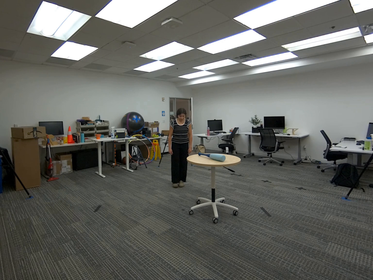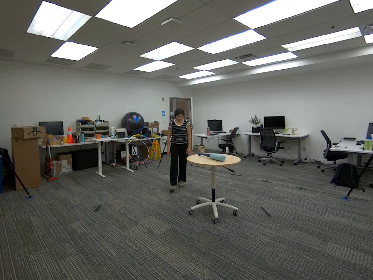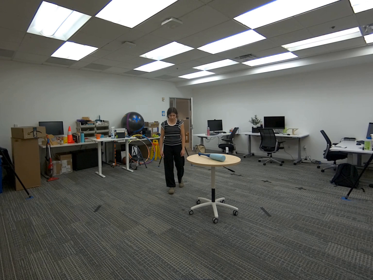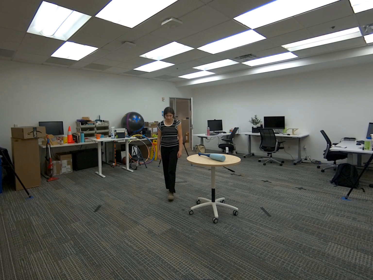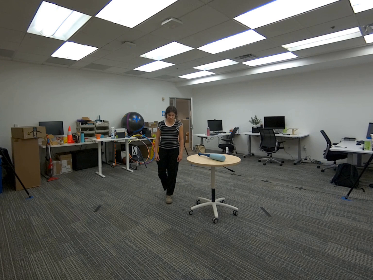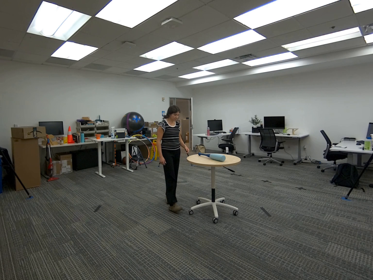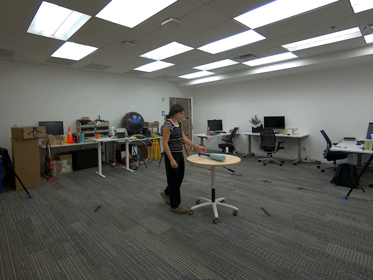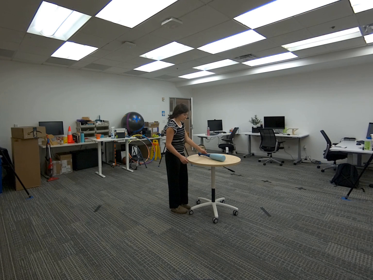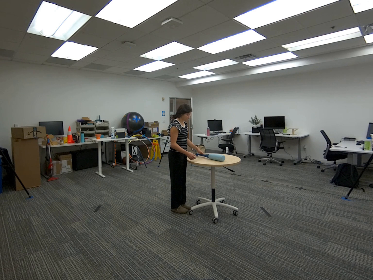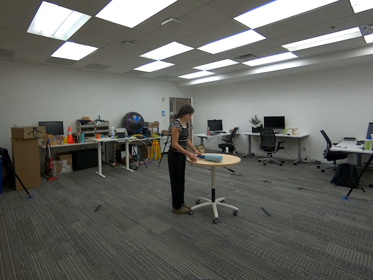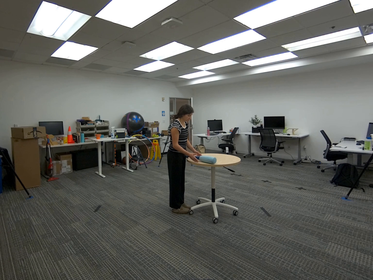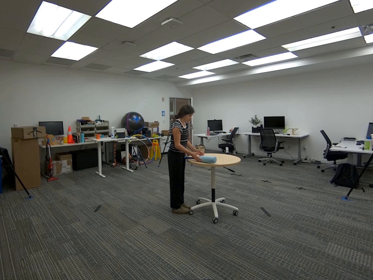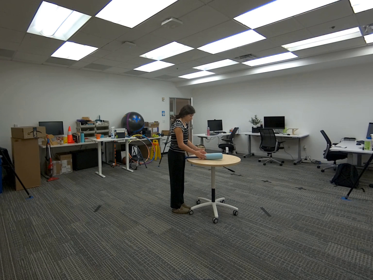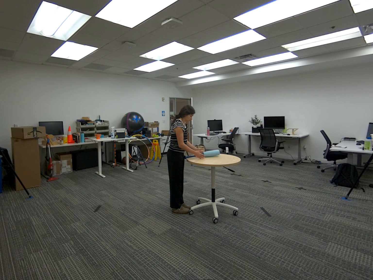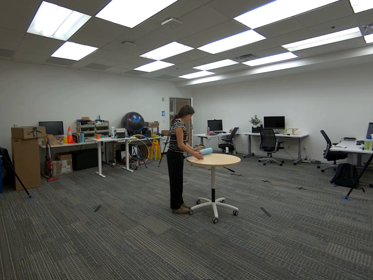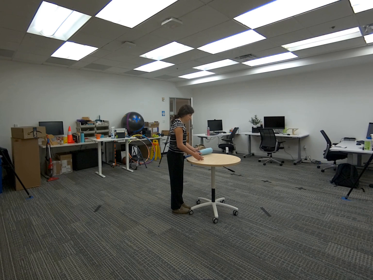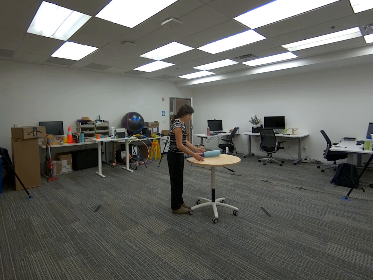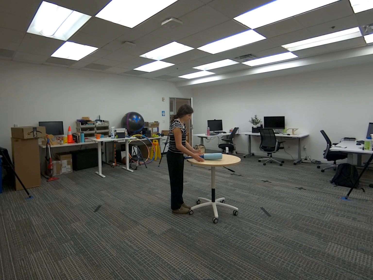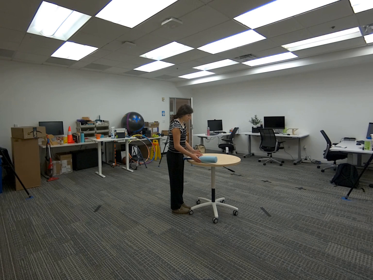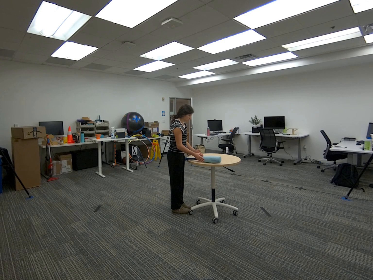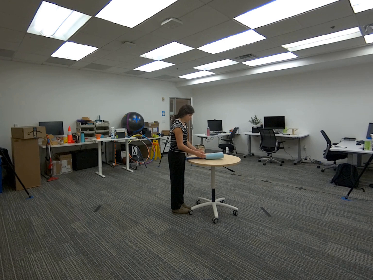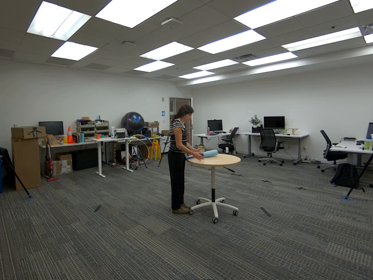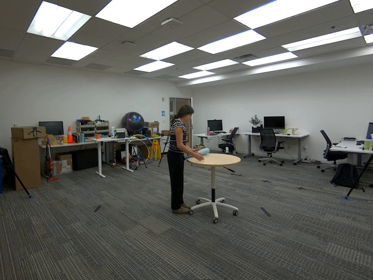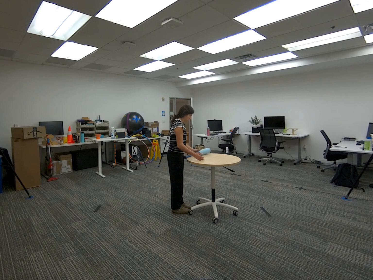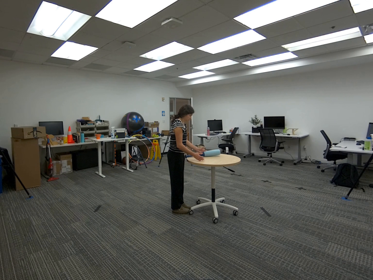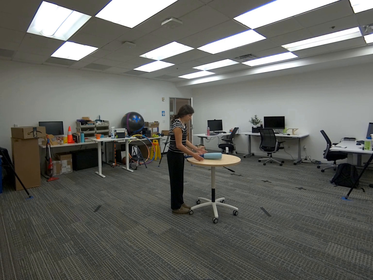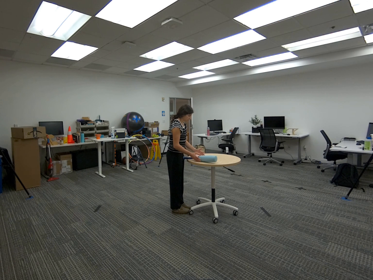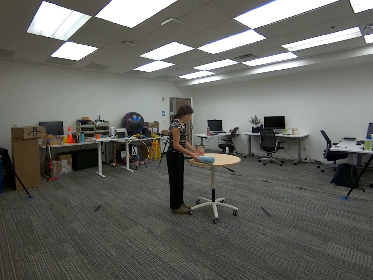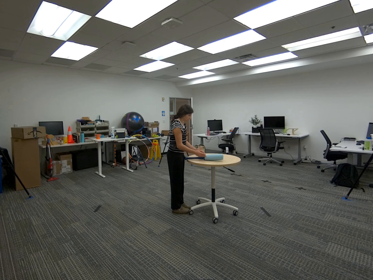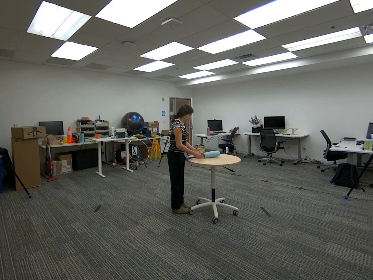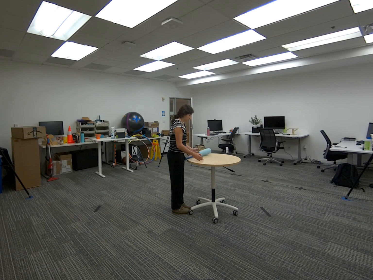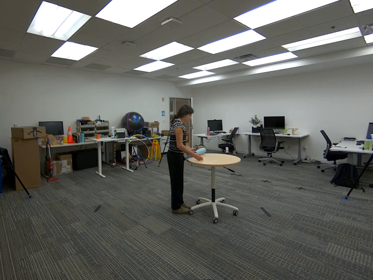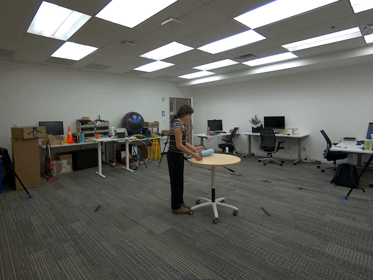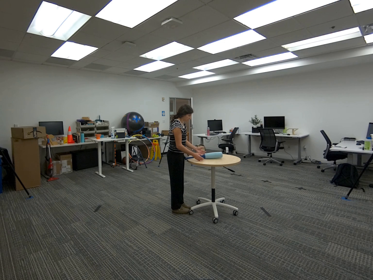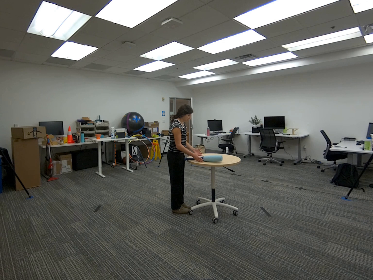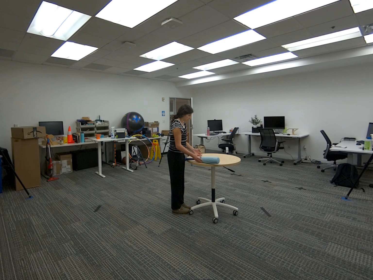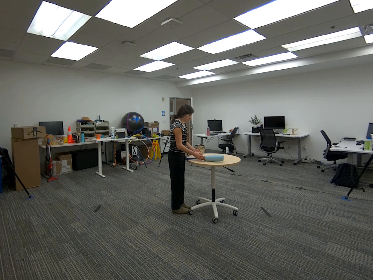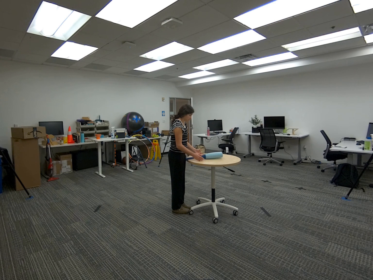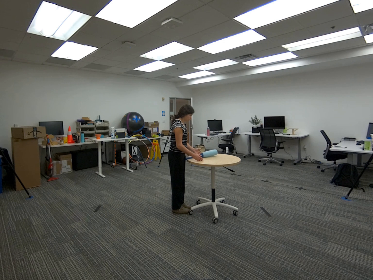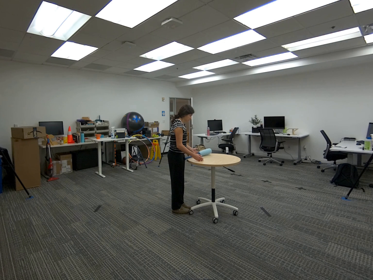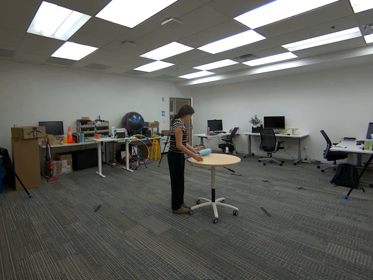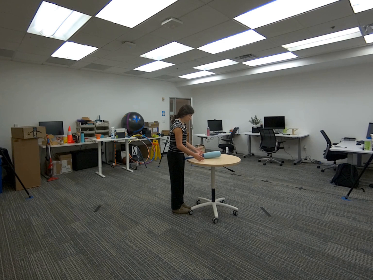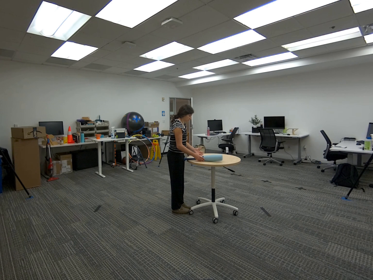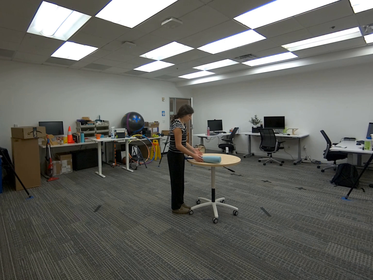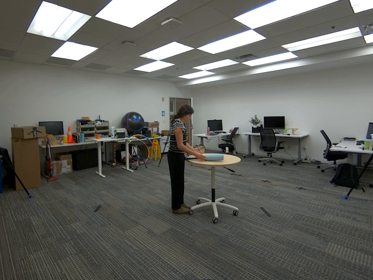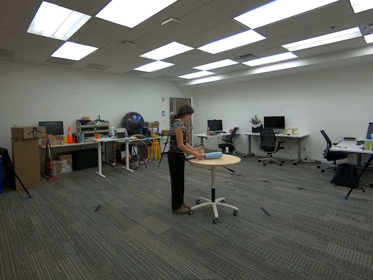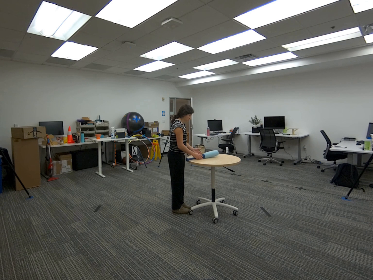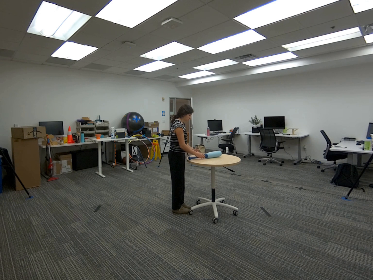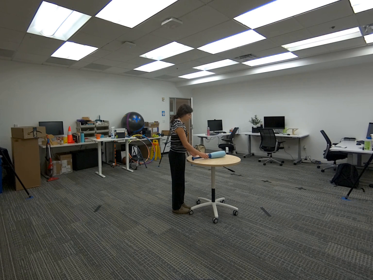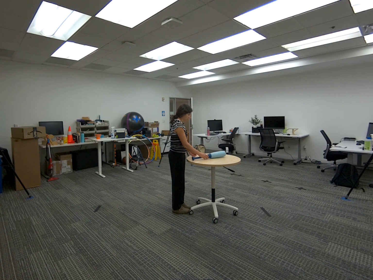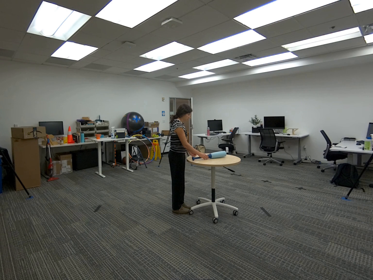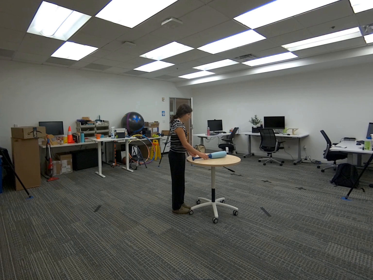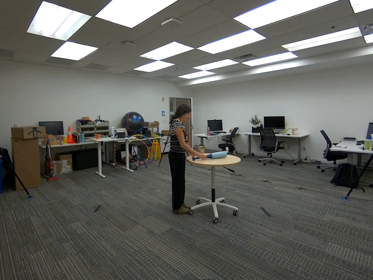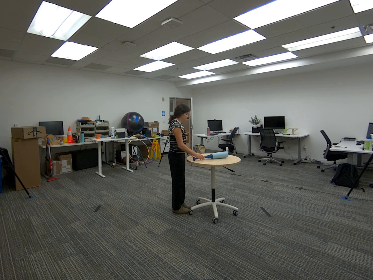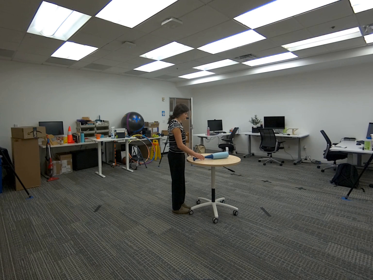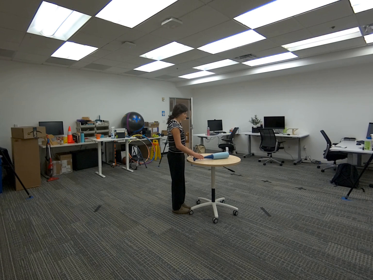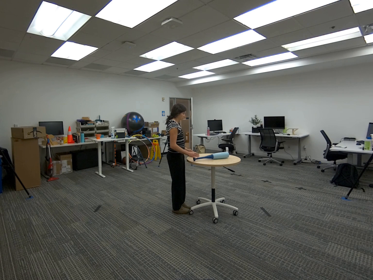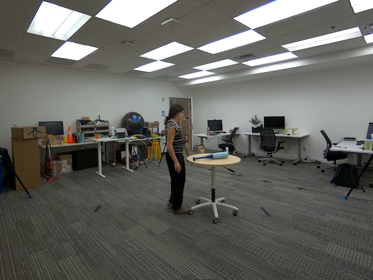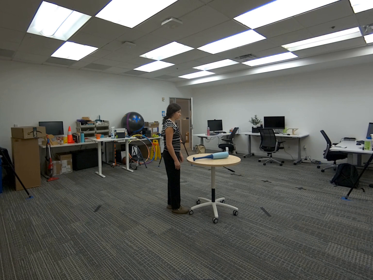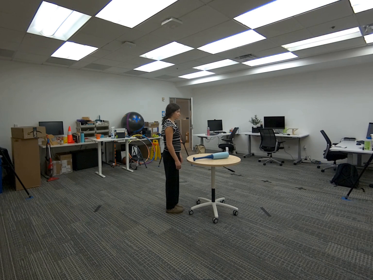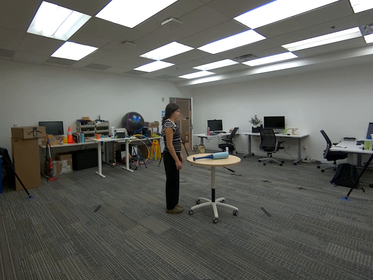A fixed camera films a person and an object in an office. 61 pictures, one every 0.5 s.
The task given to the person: Walk over to the base ball bat on the round table and proceed to roll the baseball bat on the table making sure it does not fall of the table.
